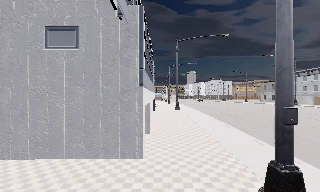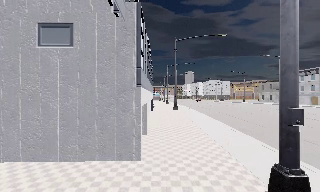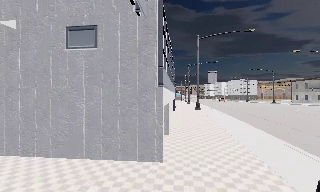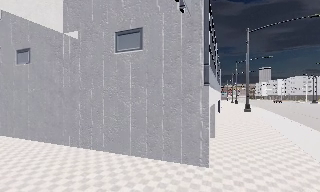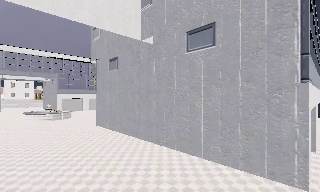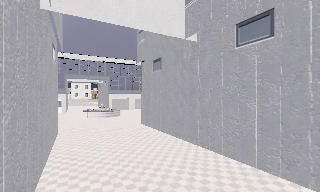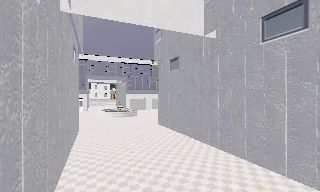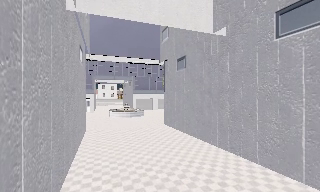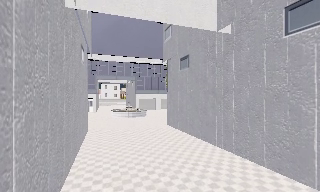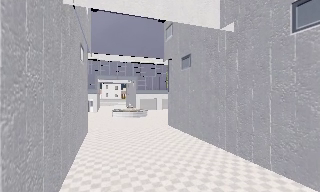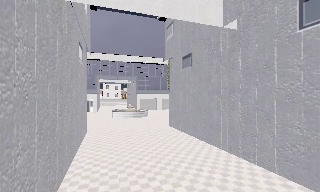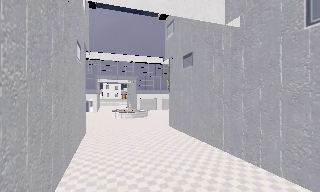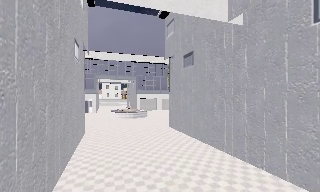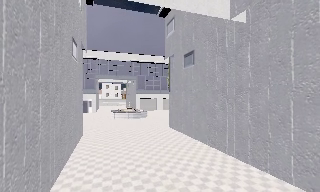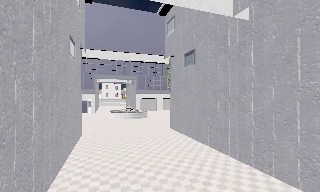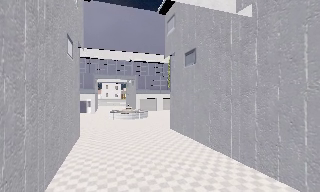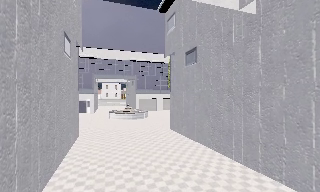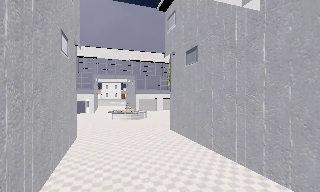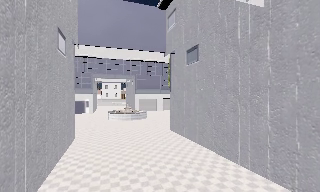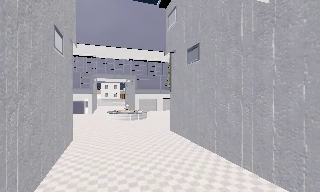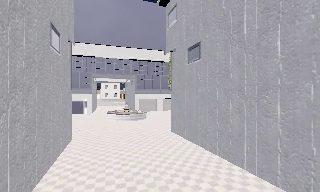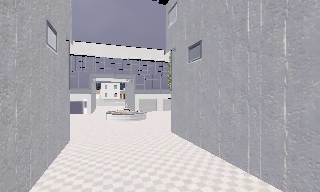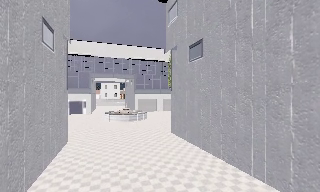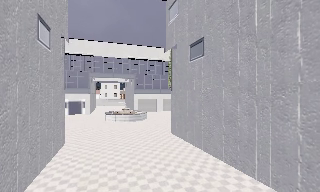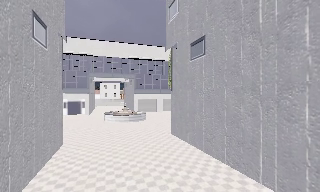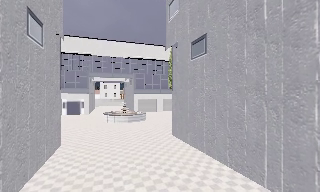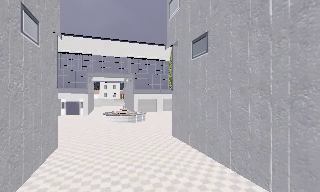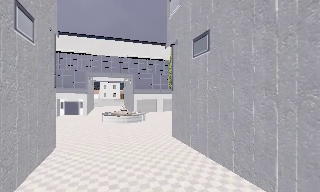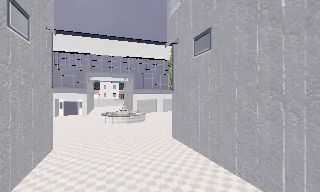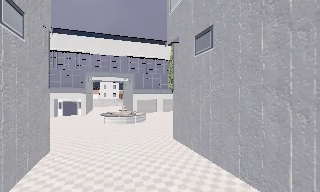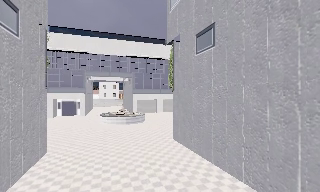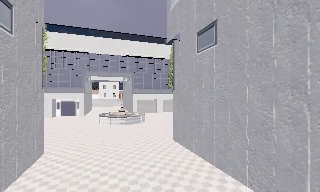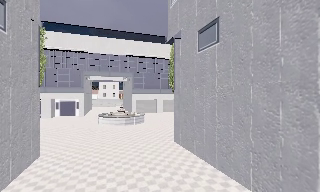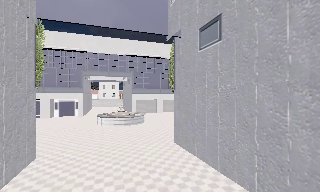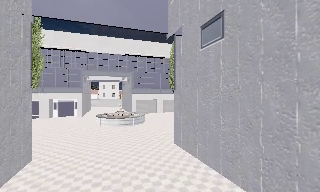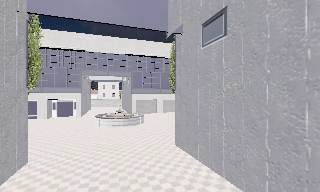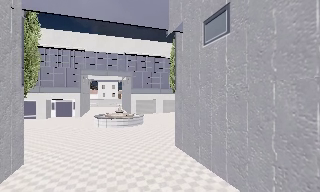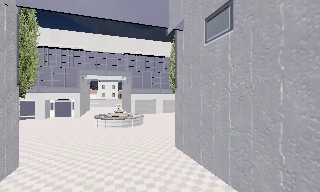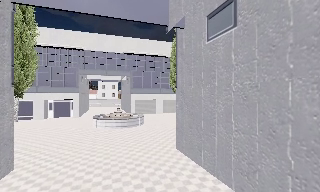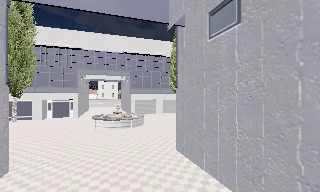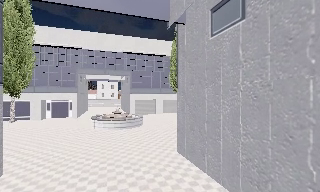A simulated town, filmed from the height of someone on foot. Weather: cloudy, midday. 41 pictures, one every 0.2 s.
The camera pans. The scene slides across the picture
to the right.
The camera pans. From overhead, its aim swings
counterclockwise.
0.0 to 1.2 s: The scene slides to the right, as the camera pans about 65 degrees to its left. It travels forward, about 1 m.
1.2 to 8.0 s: The camera travels forward, about 7 m, so what stands in front looms larger.
The film runs forward here.
